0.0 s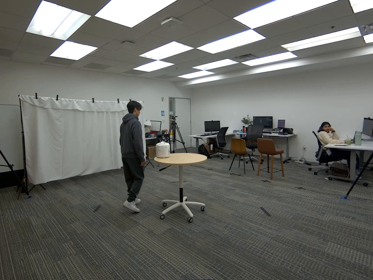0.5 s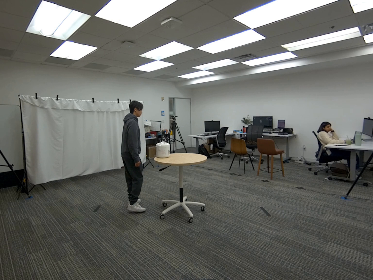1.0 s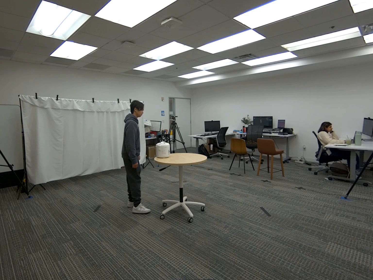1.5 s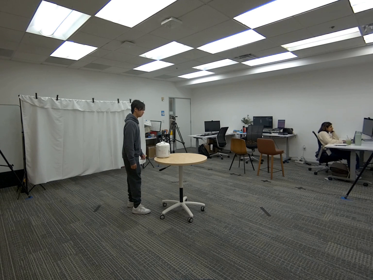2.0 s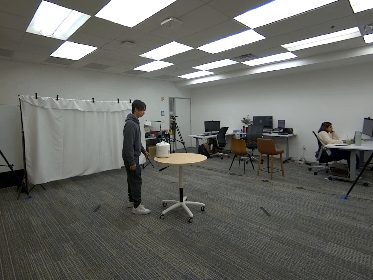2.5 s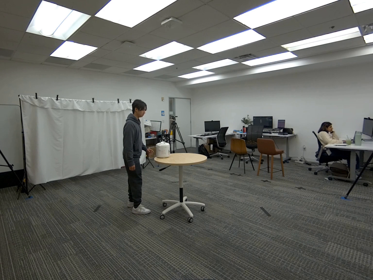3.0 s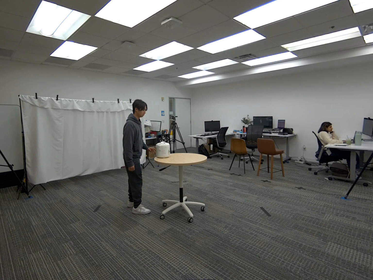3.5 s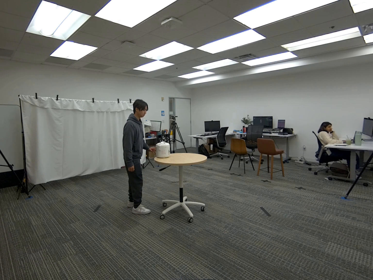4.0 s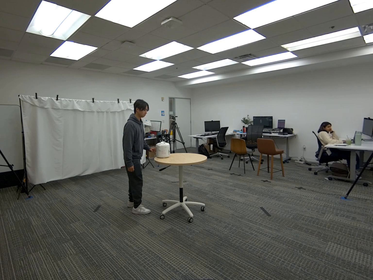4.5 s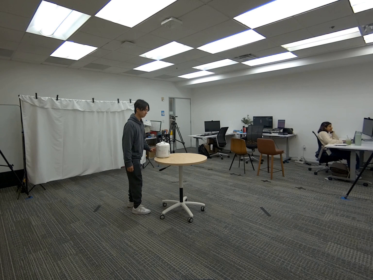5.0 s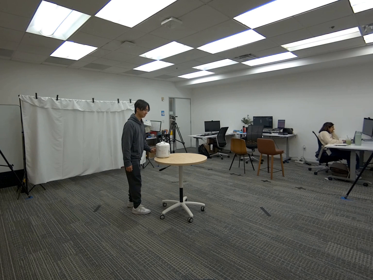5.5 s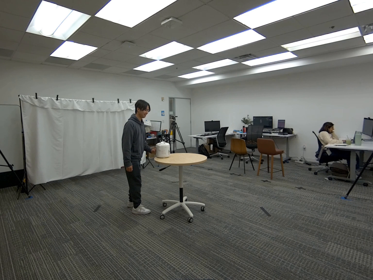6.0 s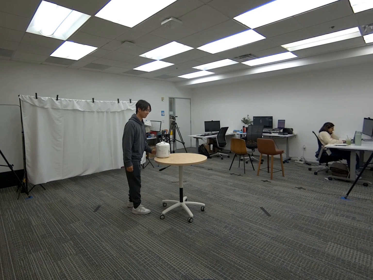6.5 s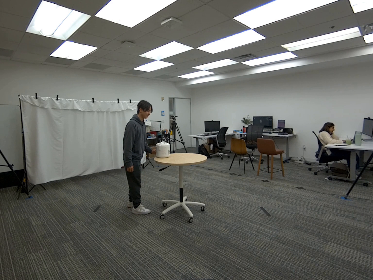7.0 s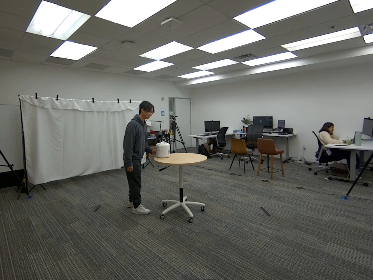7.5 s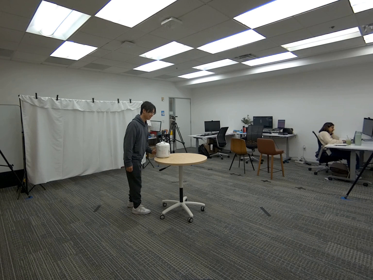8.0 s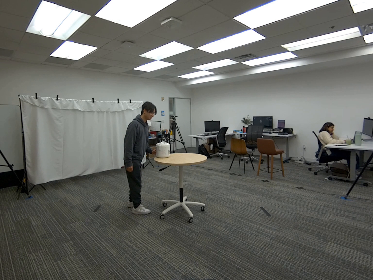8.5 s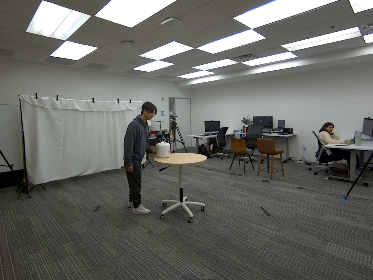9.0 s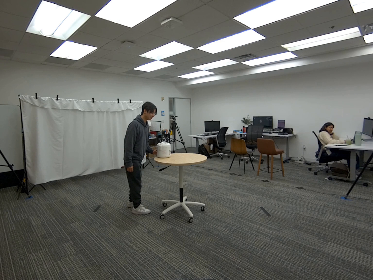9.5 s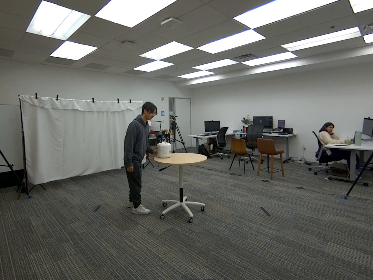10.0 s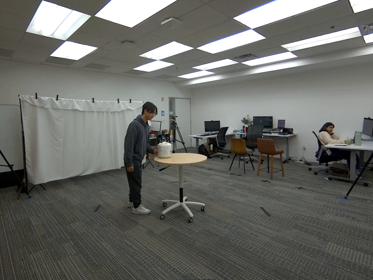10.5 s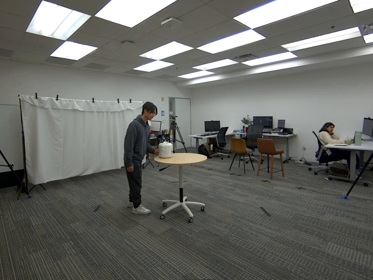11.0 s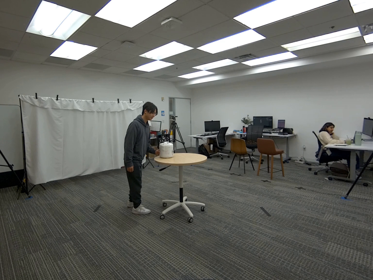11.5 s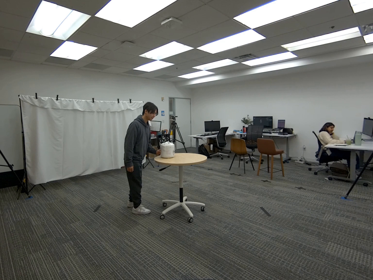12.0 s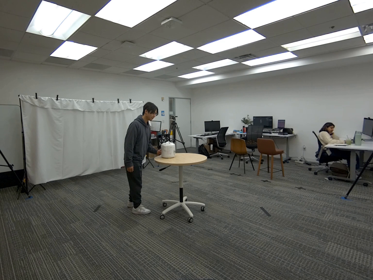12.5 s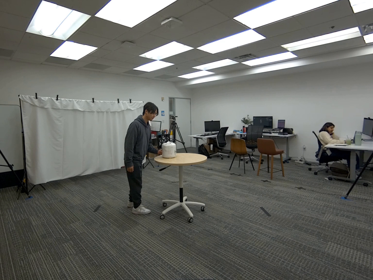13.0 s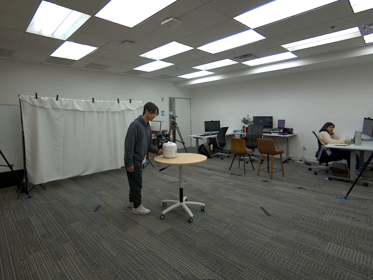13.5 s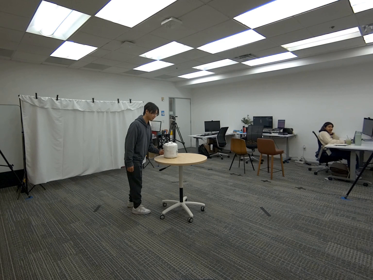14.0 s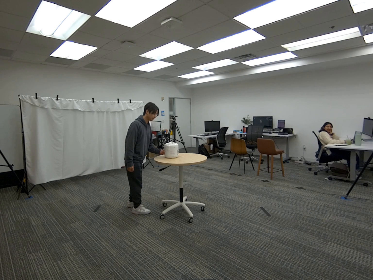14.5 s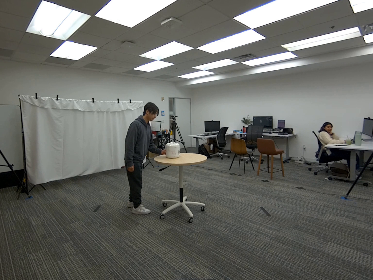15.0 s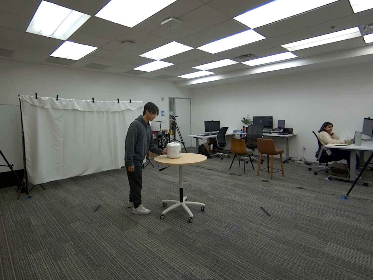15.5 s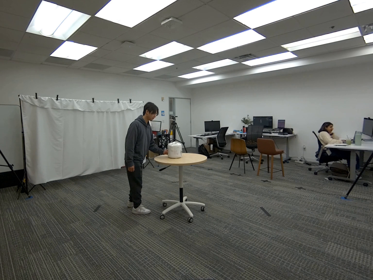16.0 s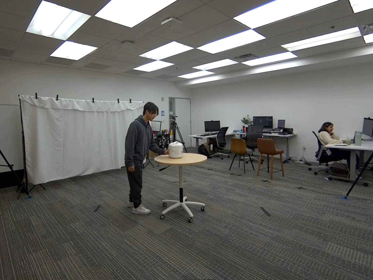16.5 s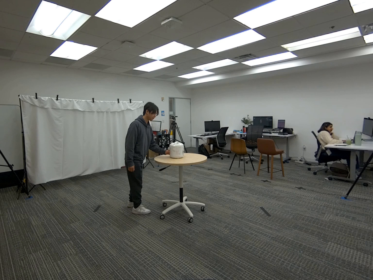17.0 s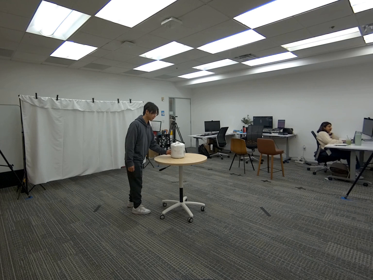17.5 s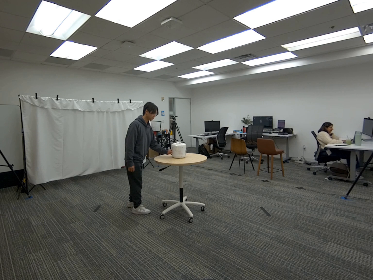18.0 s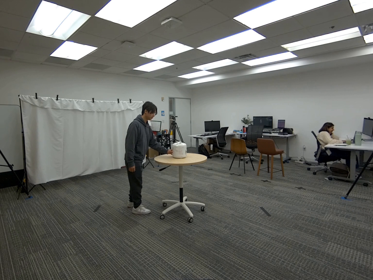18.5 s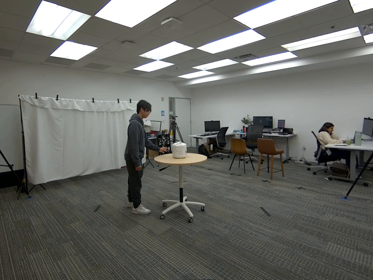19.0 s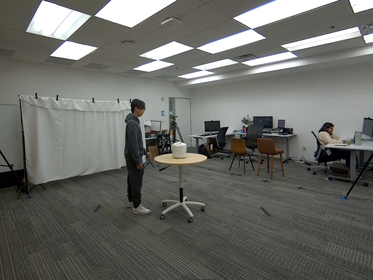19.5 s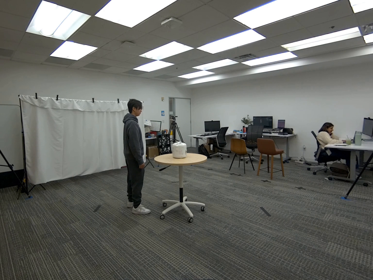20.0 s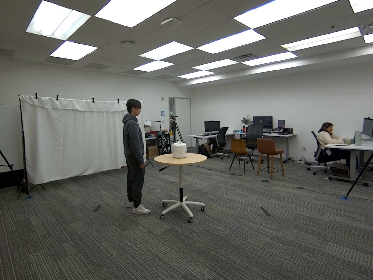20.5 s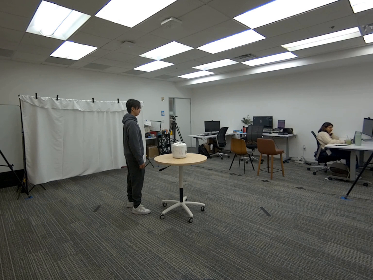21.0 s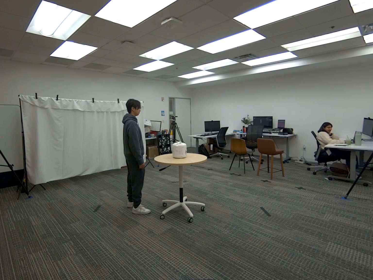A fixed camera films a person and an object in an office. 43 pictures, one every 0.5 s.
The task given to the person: Walk toward the rice cooker on the round table and slide it toward the center of the table using left hand.
